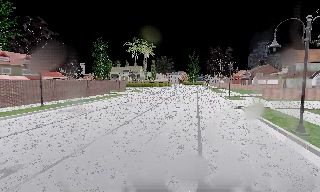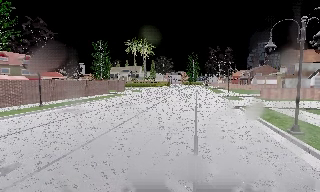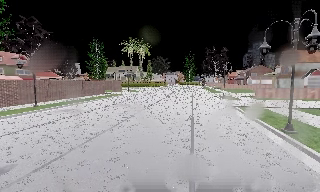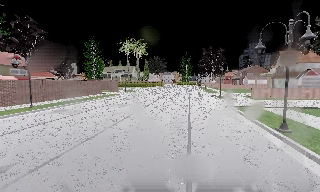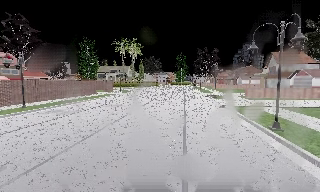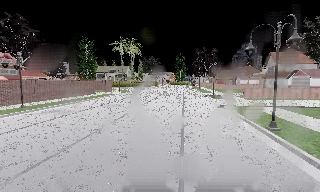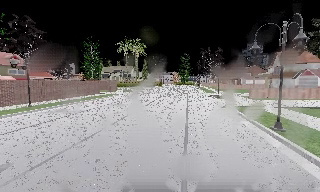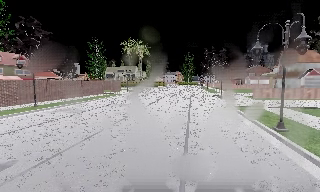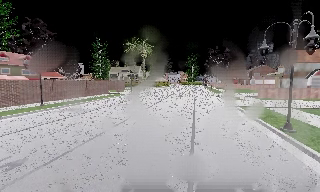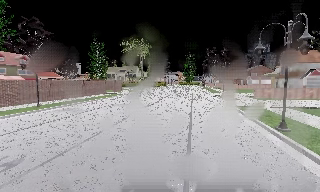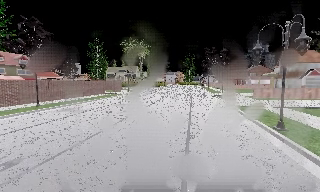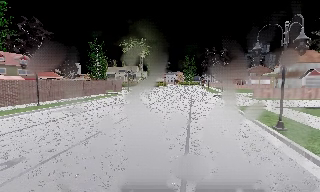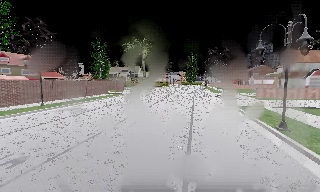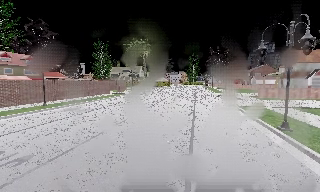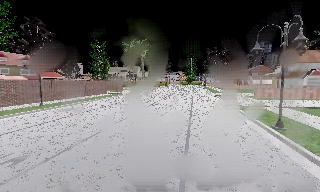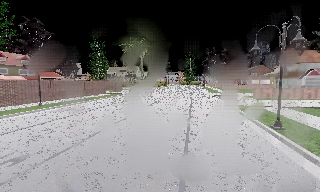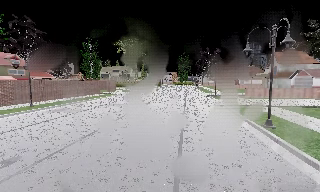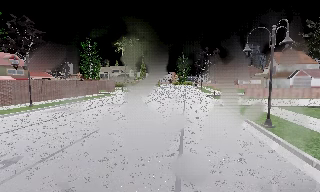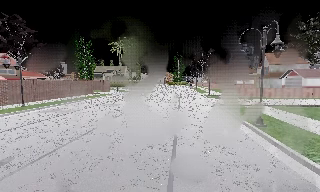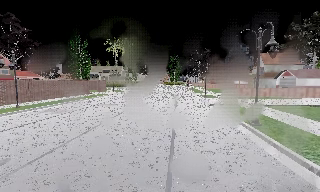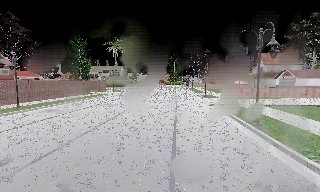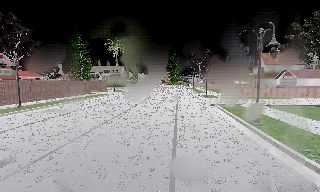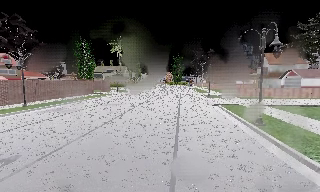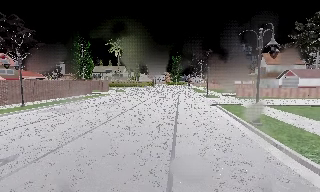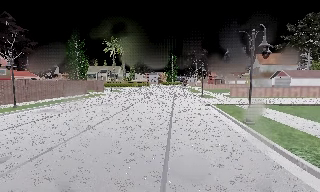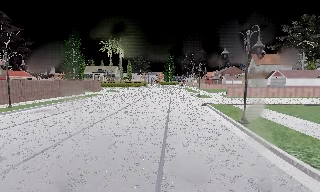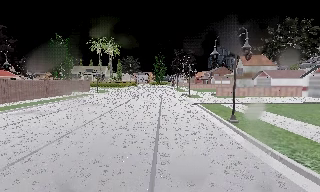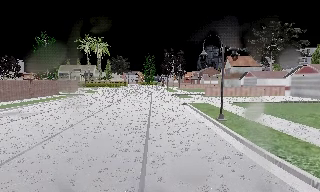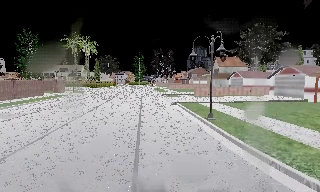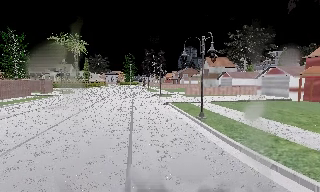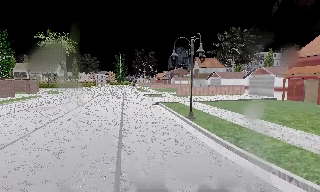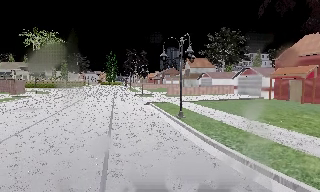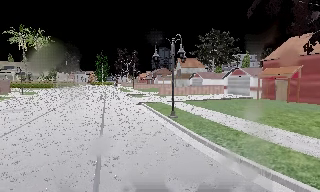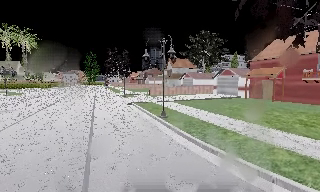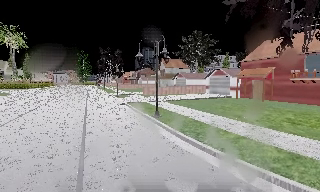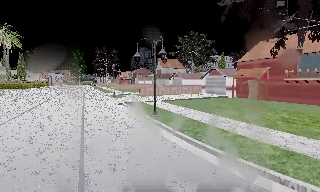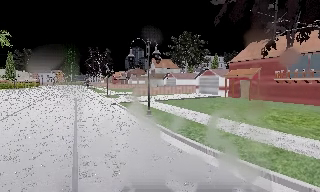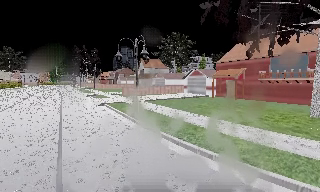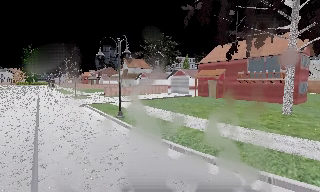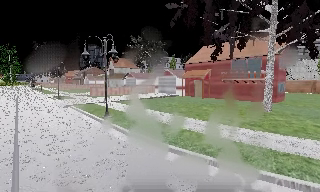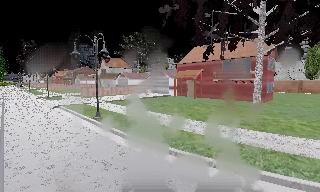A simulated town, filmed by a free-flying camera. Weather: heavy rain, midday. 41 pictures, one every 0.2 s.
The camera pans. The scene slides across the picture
to the left.
The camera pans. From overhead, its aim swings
clockwise.
0.0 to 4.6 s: The camera travels backward, about 1 m, so what stands in front gets smaller.
4.6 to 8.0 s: The camera swings to its right by about 50 degrees, and the scene slides to the left. It travels backward, about 0.5 m.
The film runs backward here.
